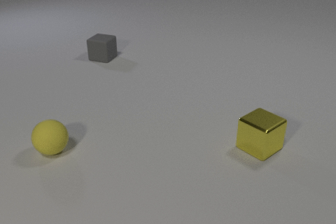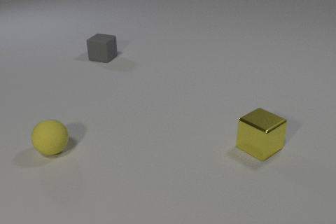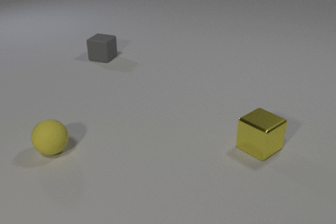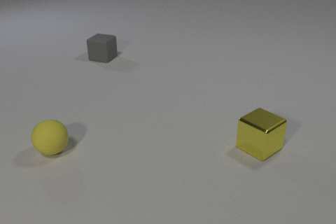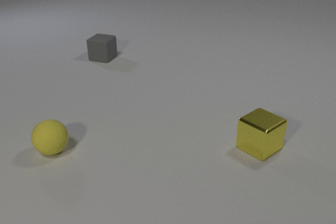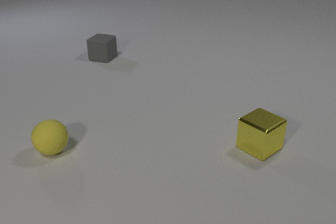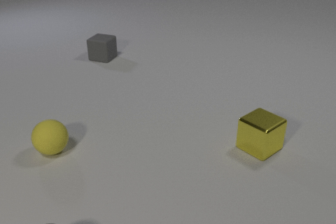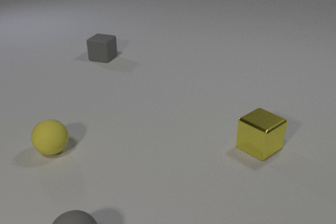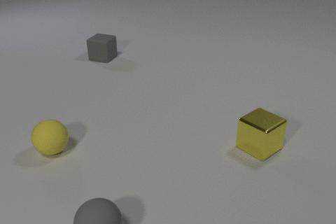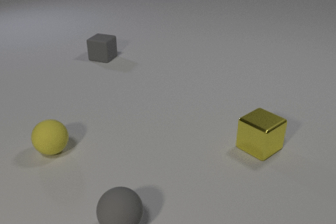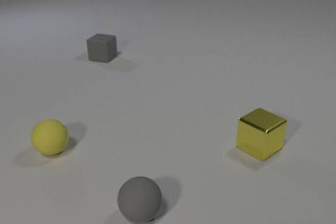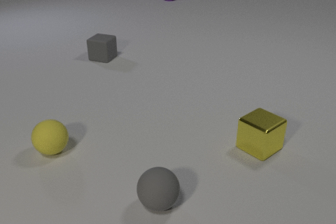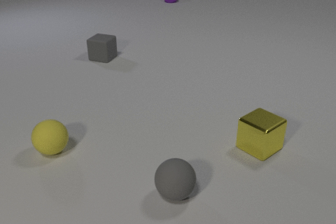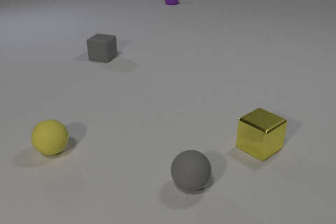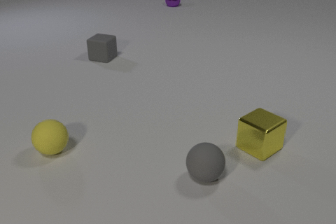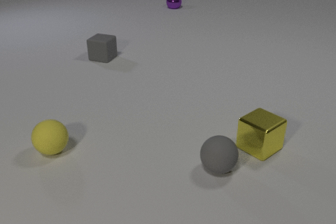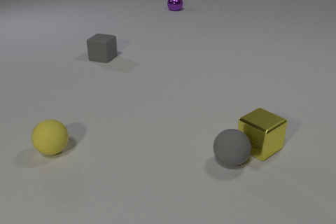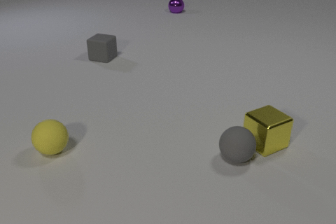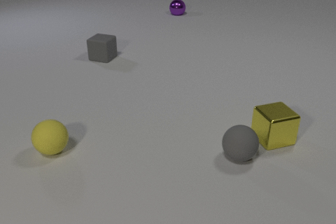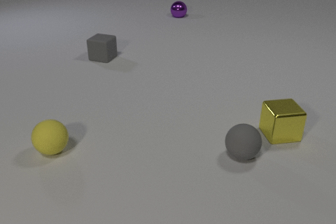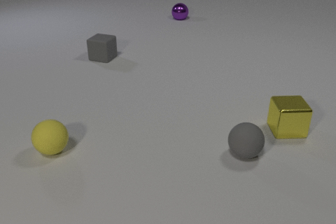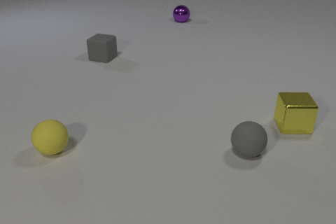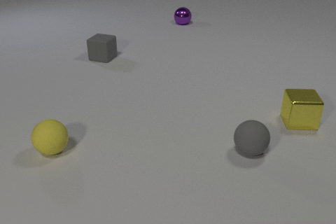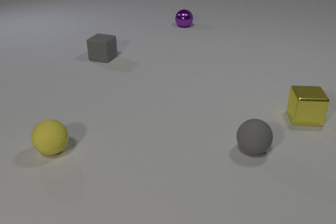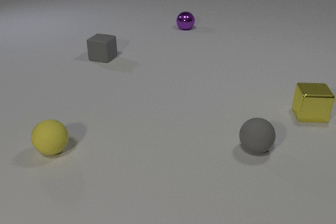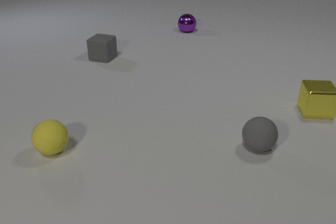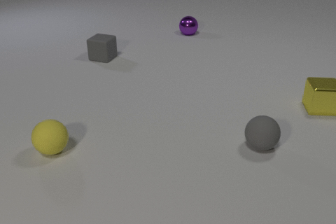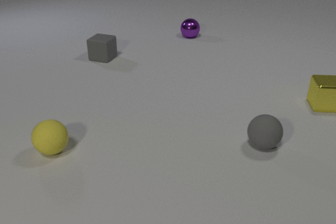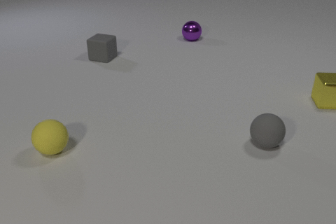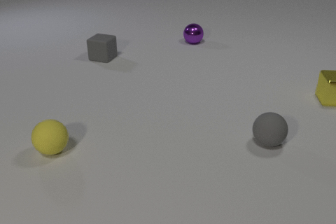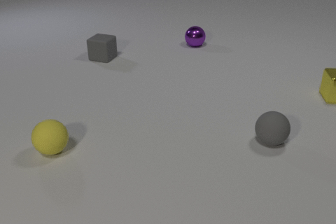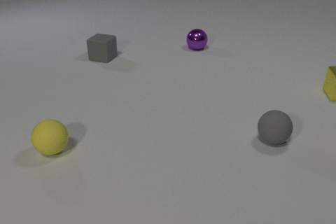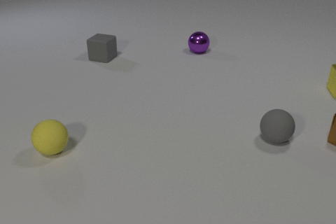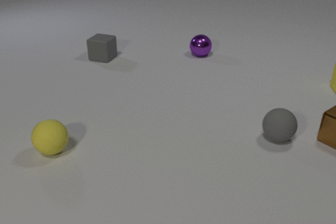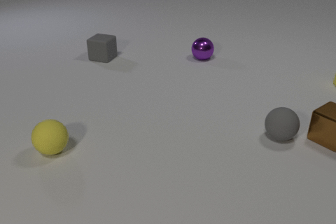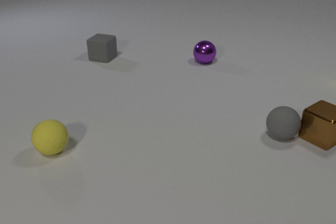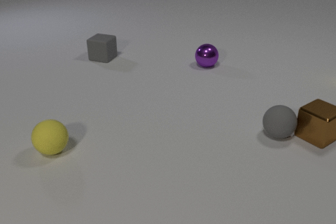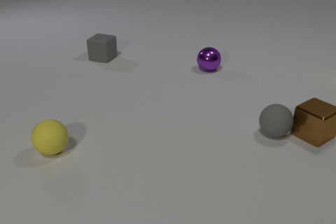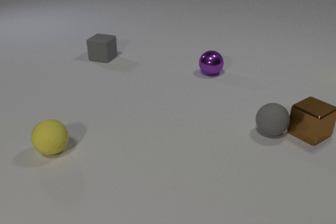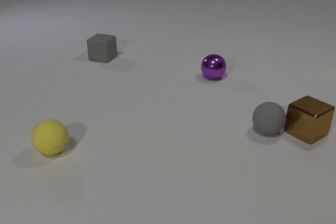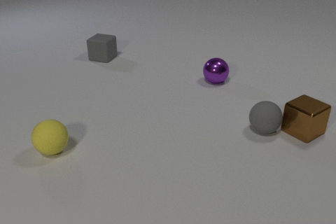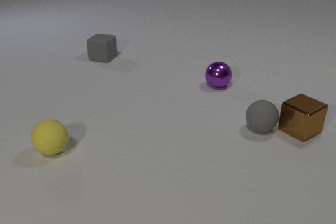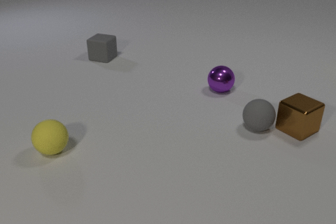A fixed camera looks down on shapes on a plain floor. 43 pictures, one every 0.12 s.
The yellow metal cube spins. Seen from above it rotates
clockwise.
The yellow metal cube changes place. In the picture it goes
away from the camera.
0.00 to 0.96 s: The gray rubber sphere comes in at the bottom edge, rolls to the right and away from the camera.
0.96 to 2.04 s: The gray rubber sphere rolls to the right and away from the camera. The yellow metal cube slides away from the camera. The purple metal sphere comes in at the top edge, rolls toward the camera. The gray rubber sphere and the yellow metal cube collide.
2.04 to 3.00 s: The gray rubber sphere rolls away from the camera and to the right. The yellow metal cube slides away from the camera and to the right, spins clockwise seen from above by about 30 degrees, its near face sliding to the left. The purple metal sphere rolls toward the camera.
3.00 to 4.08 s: The gray rubber sphere rolls away from the camera and to the right. The yellow metal cube slides away from the camera and to the right. The brown metal cube comes in at the right edge, slides to the left. The purple metal sphere rolls toward the camera.
4.08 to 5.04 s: The gray rubber sphere rolls to the left and away from the camera. The yellow metal cube leaves at the right edge. The brown metal cube slides to the left. The purple metal sphere rolls toward the camera. The gray rubber sphere and the brown metal cube collide.
What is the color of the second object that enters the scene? purple.
What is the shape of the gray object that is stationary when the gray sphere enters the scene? cube.
How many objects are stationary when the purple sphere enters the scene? 3.
